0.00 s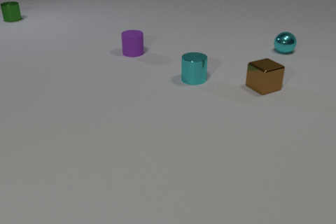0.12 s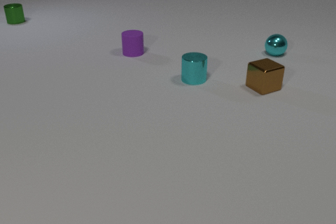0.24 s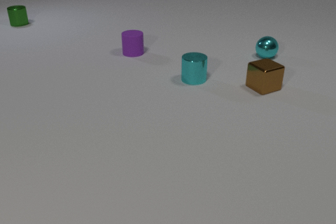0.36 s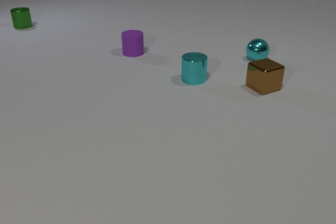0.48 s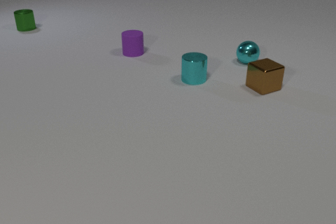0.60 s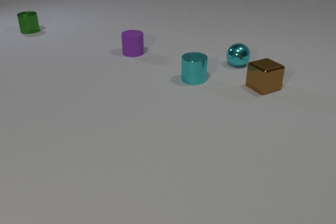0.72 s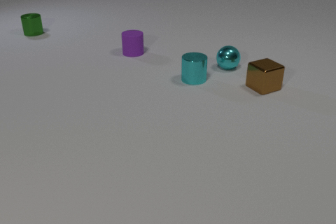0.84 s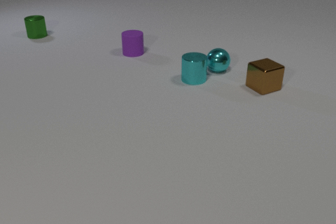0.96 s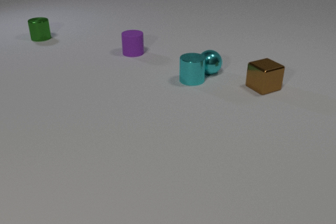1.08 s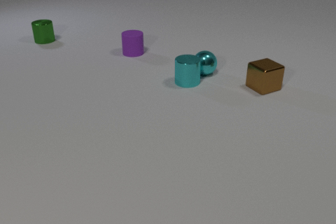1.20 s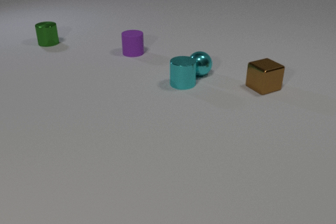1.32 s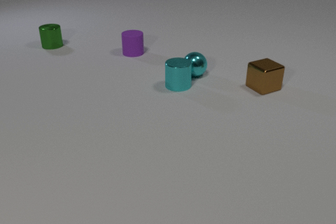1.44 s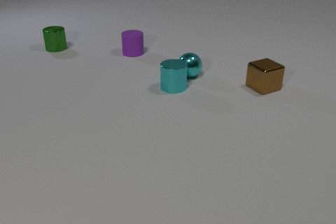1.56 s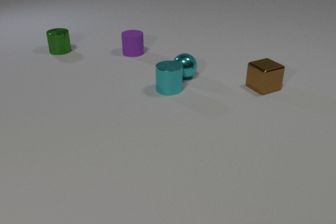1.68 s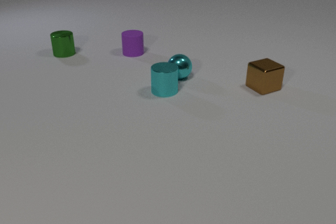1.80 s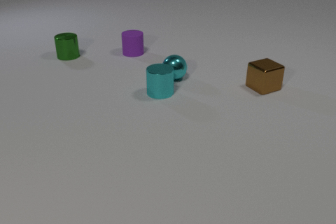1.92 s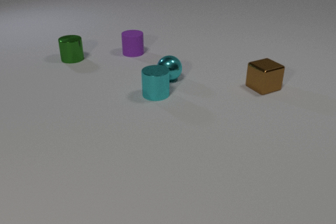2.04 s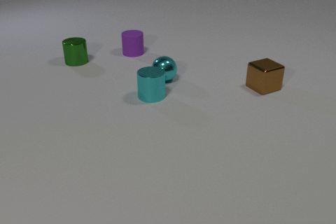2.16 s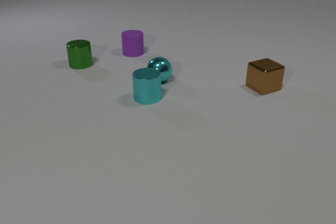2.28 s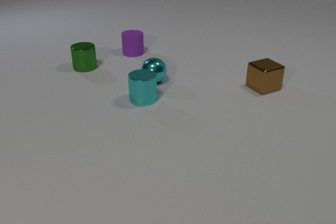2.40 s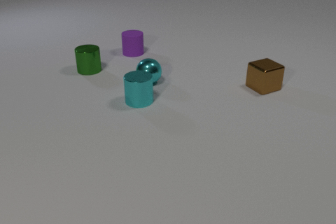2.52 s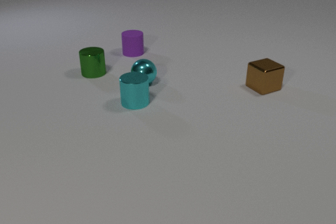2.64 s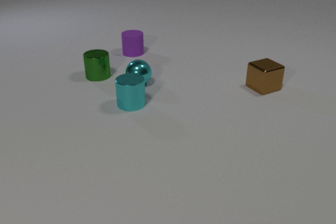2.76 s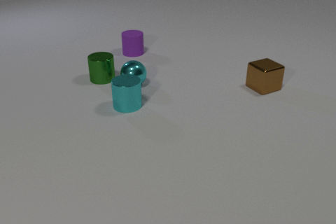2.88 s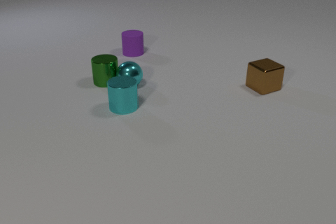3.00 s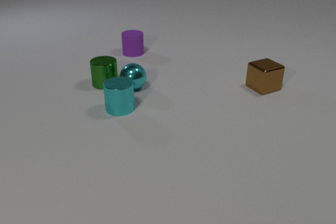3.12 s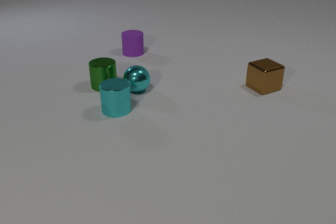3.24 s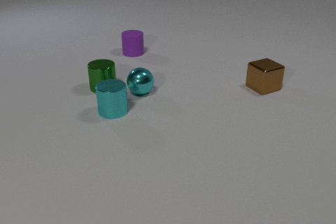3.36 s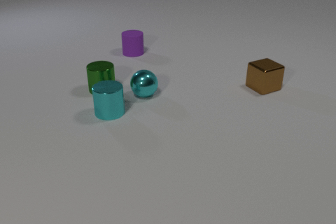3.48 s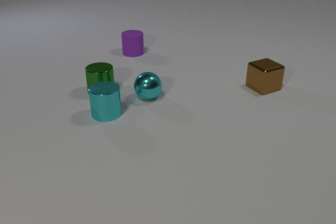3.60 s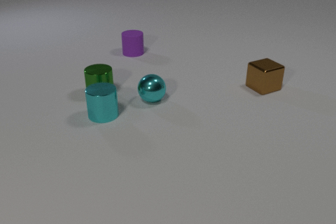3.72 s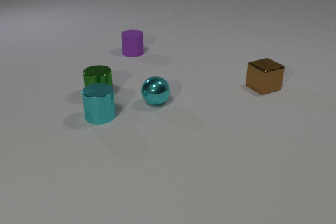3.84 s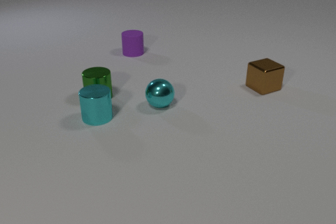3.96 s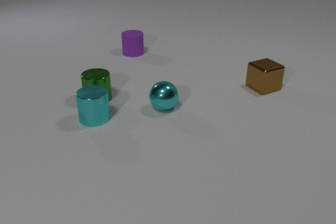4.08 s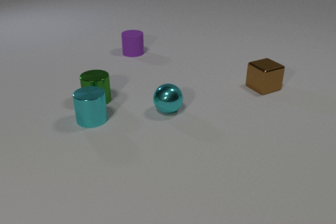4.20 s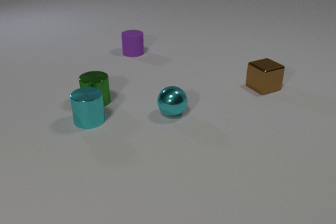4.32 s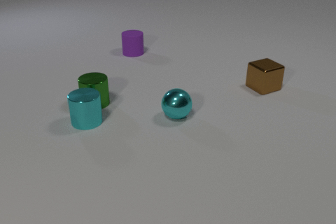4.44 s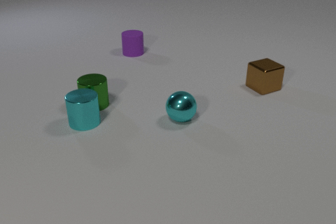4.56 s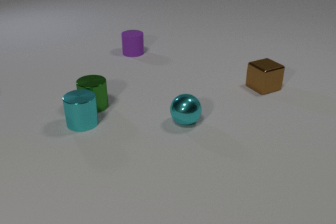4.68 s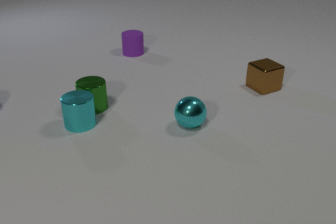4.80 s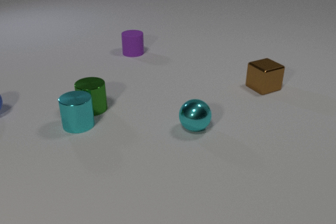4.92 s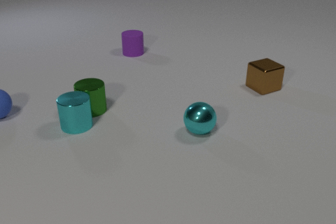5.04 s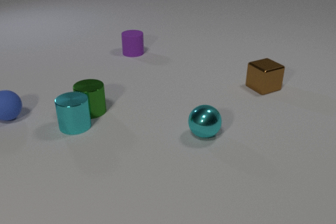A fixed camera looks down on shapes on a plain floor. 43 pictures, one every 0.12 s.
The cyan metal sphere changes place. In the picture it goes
toward the camera.
The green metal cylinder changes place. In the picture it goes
toward the camera.
0.00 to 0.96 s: The cyan metal sphere rolls to the left and toward the camera. The green metal cylinder slides toward the camera. The cyan metal sphere and the cyan metal cylinder collide.
0.96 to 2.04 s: The cyan metal sphere rolls to the left and toward the camera. The cyan metal cylinder slides to the left and toward the camera. The green metal cylinder slides toward the camera and to the right.
2.04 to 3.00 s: The cyan metal sphere rolls to the left and toward the camera. The cyan metal cylinder slides to the left and toward the camera. The green metal cylinder slides toward the camera and to the right. The cyan metal sphere and the green metal cylinder collide.
3.00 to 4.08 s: The cyan metal sphere rolls toward the camera and to the right. The cyan metal cylinder slides to the left and toward the camera. The green metal cylinder slides toward the camera.
4.08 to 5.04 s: The cyan metal sphere rolls toward the camera and to the right. The cyan metal cylinder slides to the left and toward the camera. The green metal cylinder slides toward the camera. The blue rubber sphere comes in at the left edge, rolls to the right and toward the camera. The cyan metal cylinder and the green metal cylinder collide.
How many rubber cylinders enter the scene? 0.
What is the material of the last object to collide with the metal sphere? metal.
What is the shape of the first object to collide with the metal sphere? cylinder.
